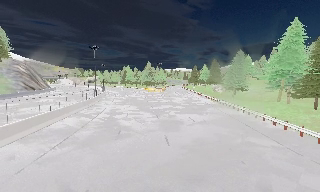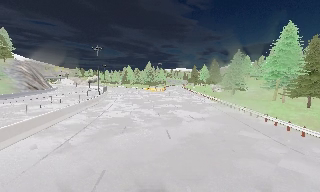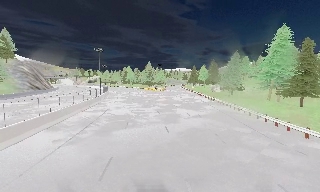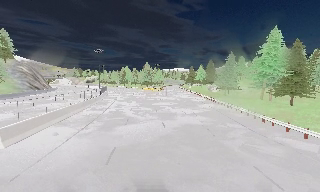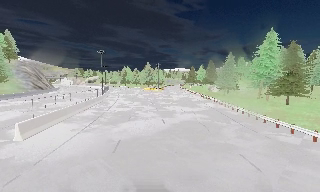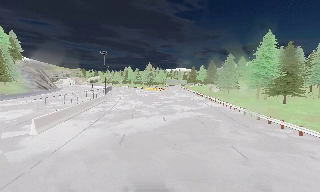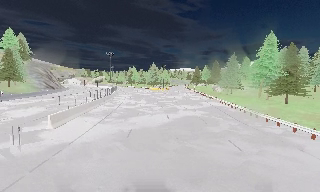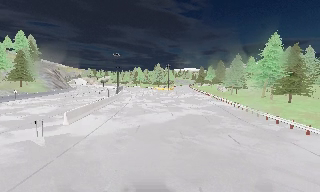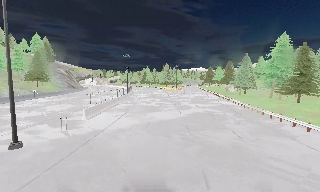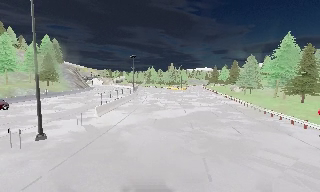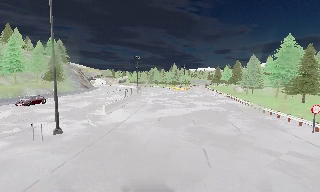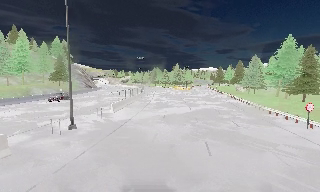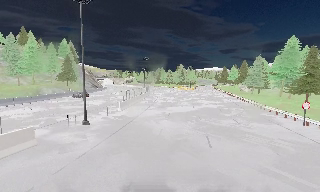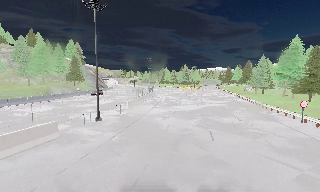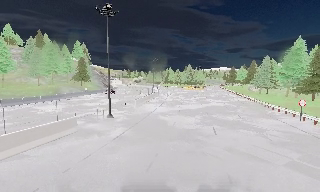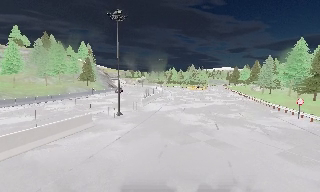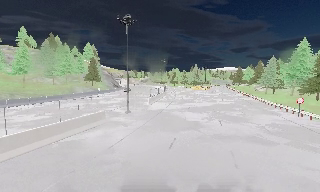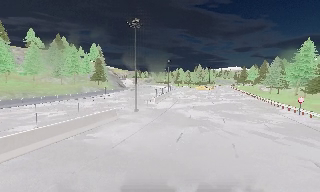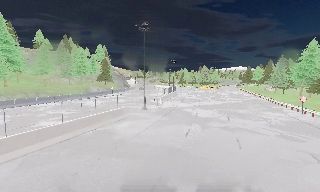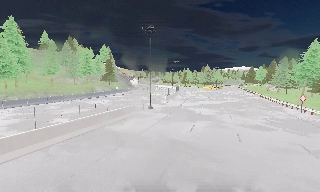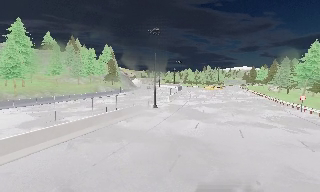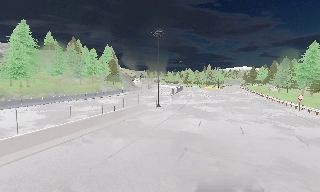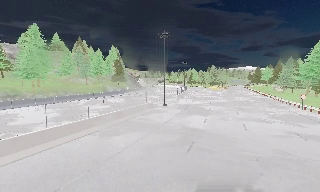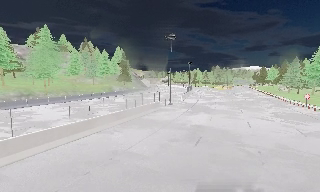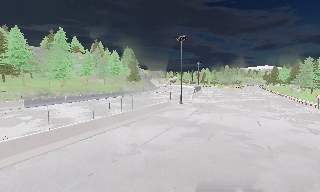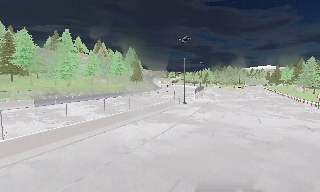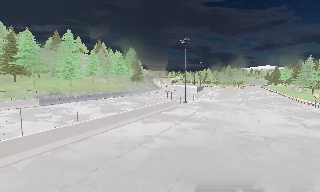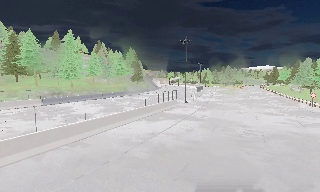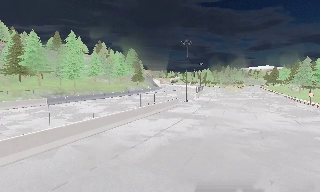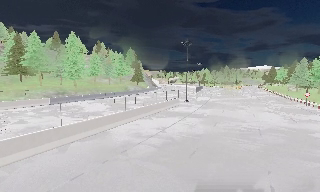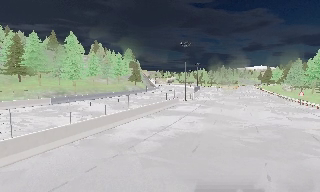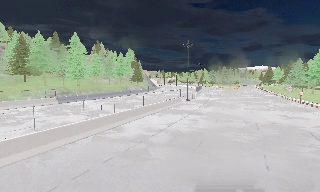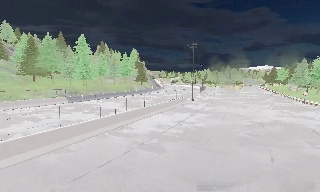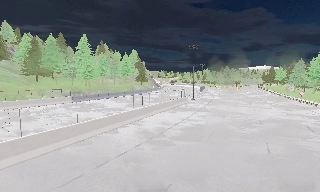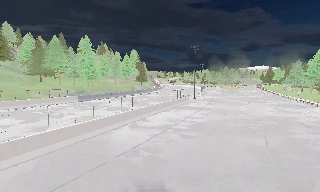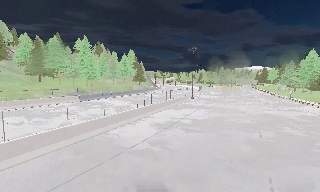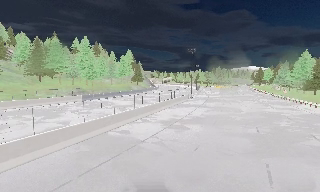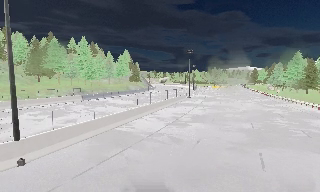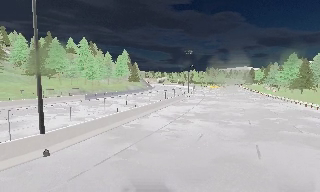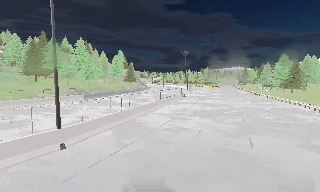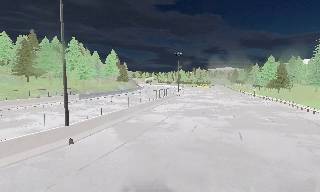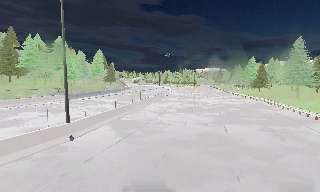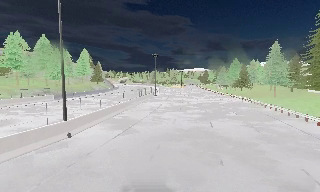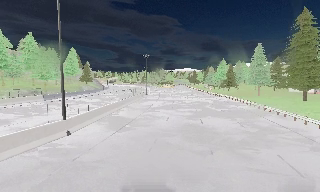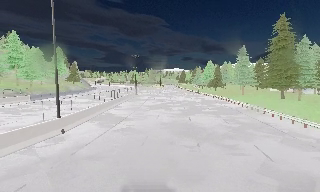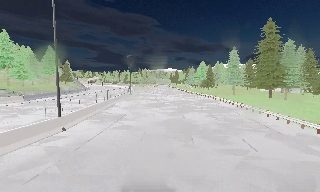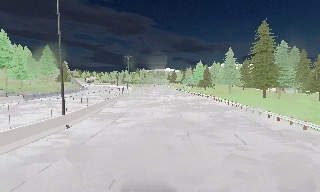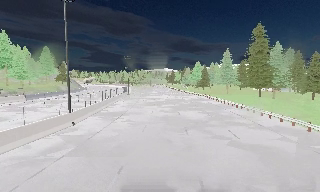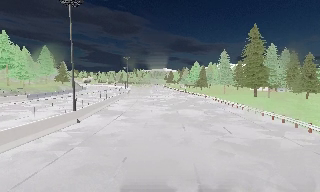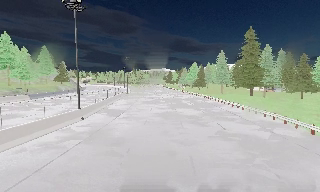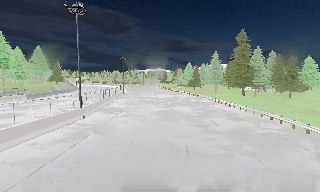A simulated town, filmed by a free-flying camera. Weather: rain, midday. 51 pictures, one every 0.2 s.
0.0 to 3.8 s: The scene slides to the right, as the camera pans about 20 degrees to its left. It travels backward, about 25 m, so what stands in front gets smaller.
3.8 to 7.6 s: The camera travels backward and to its left, about 20 m, so what stands in front gets smaller.
7.6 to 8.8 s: The camera pans to its right, which is clockwise from overhead, by about 20 degrees. It travels backward and to its left, about 7 m, so what stands in front gets smaller.
8.8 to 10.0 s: The camera travels backward, about 6 m, so what stands in front gets smaller.
The film runs backward here.
